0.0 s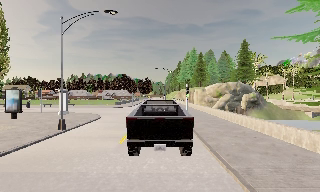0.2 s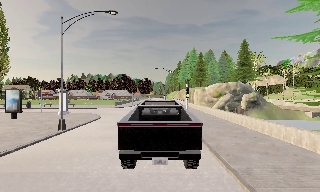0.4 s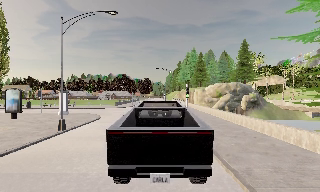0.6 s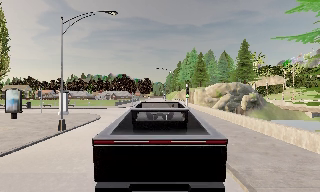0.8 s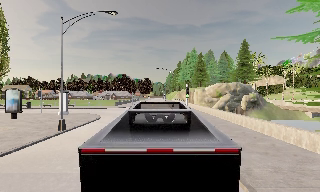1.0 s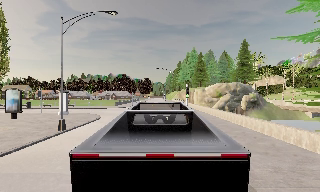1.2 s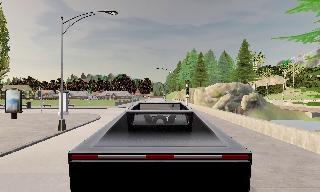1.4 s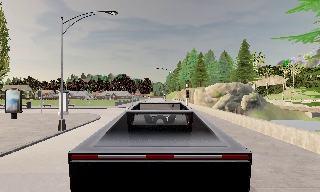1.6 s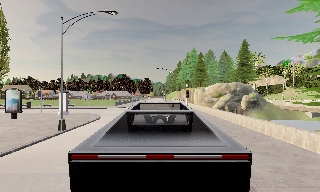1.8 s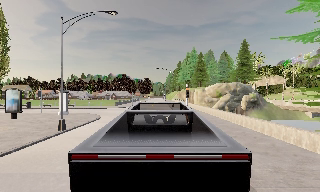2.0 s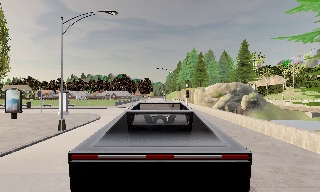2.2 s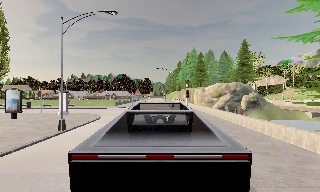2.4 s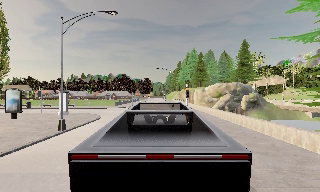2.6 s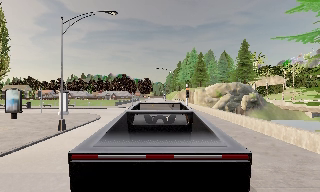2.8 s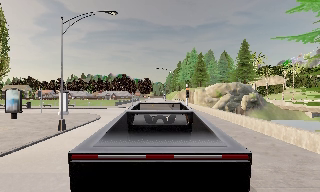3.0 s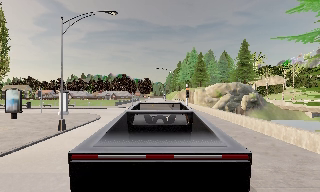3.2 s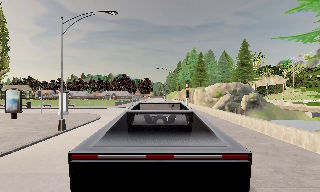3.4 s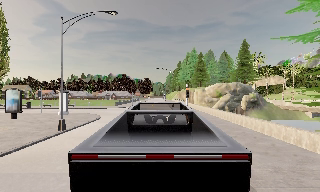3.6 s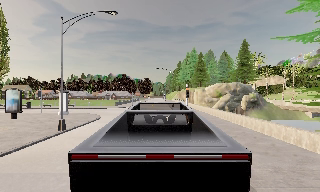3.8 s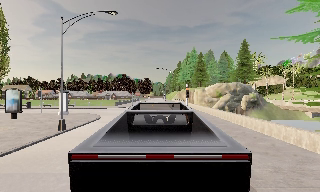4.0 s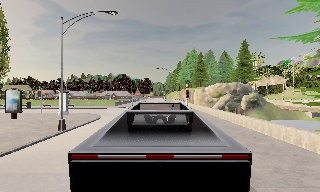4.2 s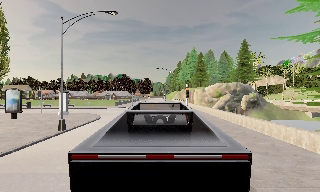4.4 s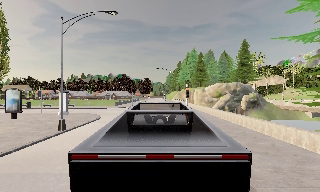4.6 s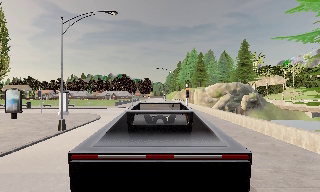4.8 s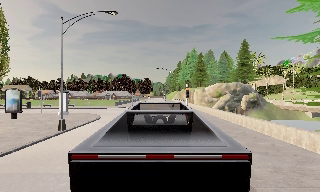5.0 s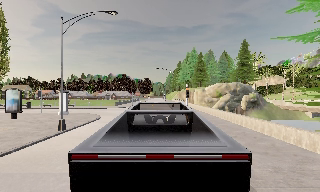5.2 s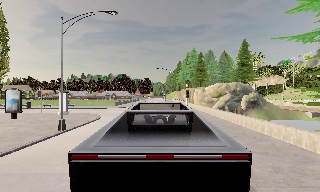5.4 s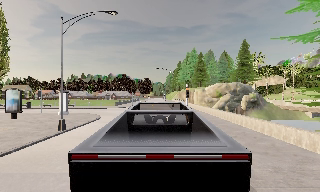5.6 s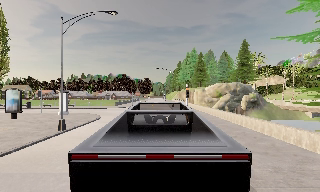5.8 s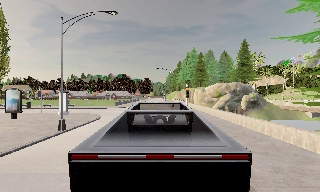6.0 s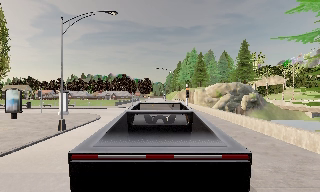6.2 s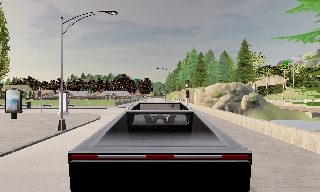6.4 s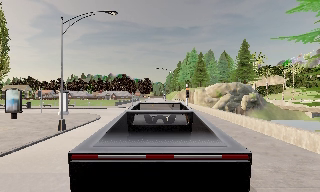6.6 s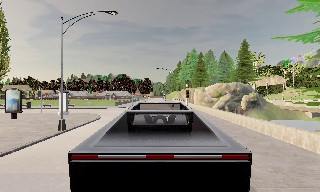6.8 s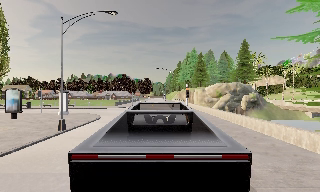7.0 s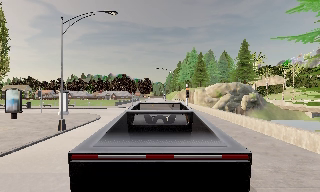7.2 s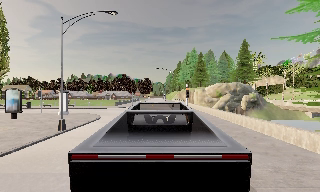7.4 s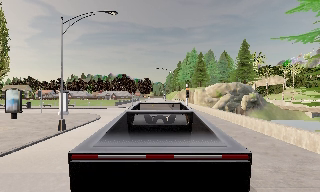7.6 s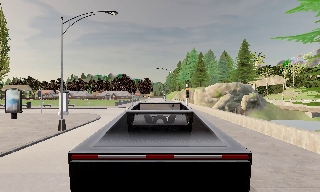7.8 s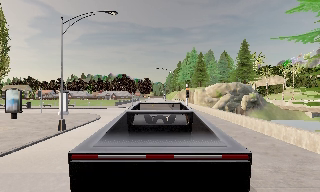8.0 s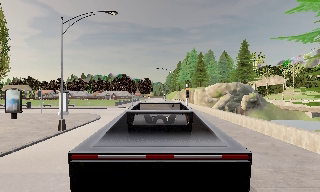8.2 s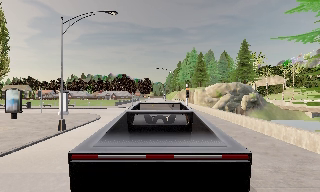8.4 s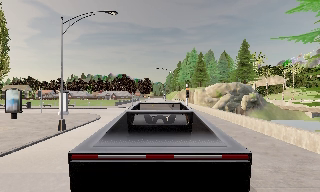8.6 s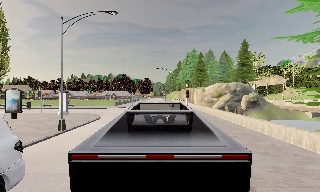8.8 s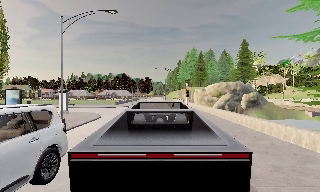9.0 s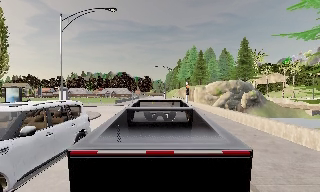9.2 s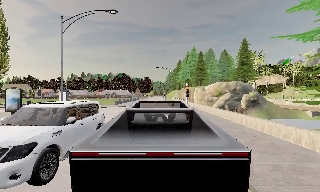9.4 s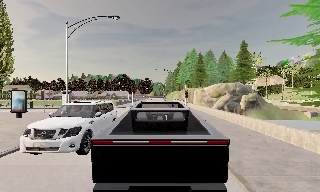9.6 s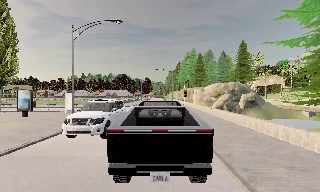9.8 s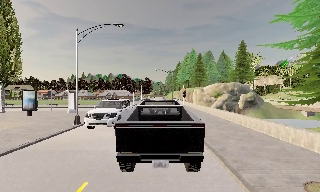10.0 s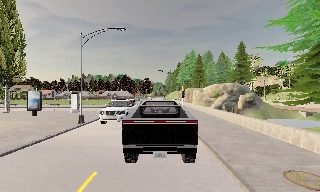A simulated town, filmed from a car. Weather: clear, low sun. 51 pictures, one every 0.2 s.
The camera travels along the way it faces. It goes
backward.
0.0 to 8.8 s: The camera keeps its place and its aim.
8.8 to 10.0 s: The camera travels backward, about 2.5 m, so what stands in front gets smaller. It gains speed.
The film runs backward here.
